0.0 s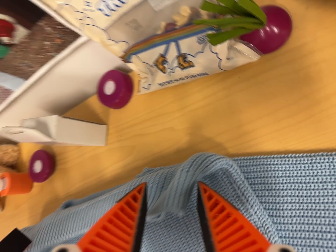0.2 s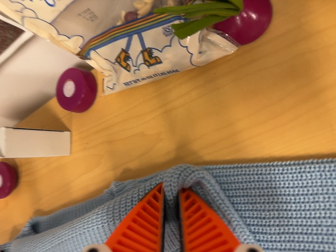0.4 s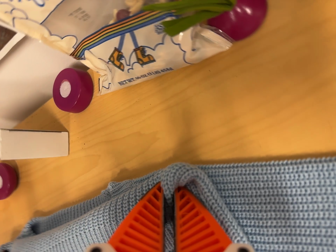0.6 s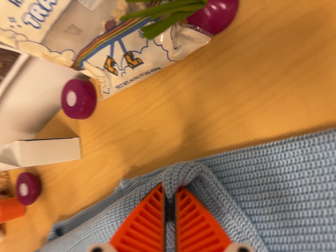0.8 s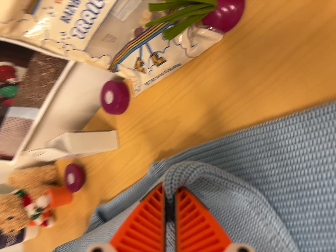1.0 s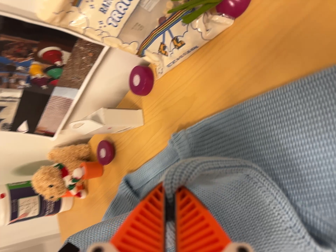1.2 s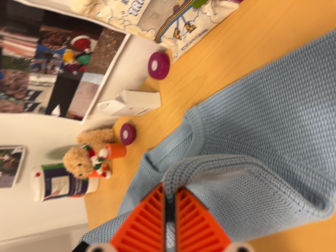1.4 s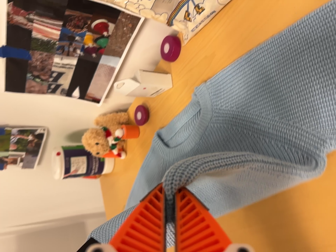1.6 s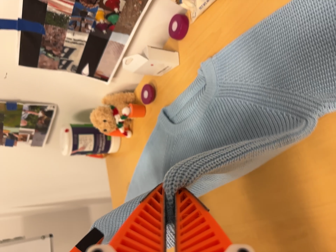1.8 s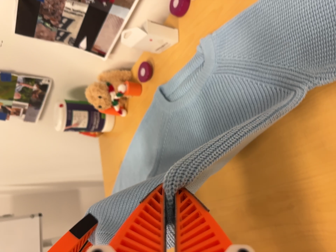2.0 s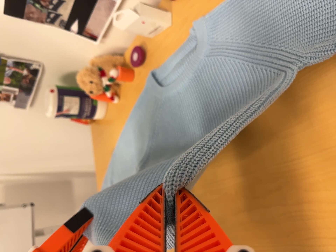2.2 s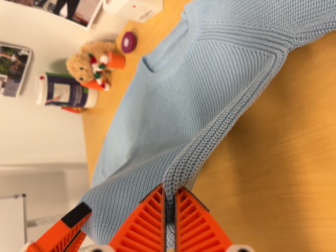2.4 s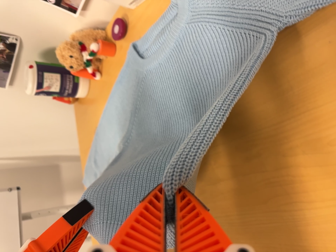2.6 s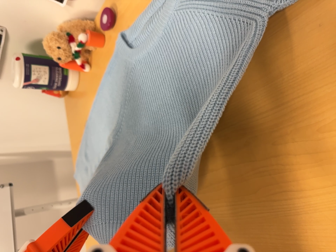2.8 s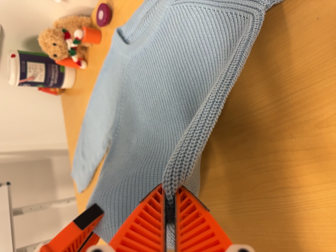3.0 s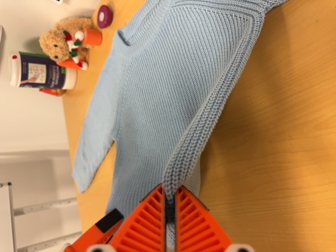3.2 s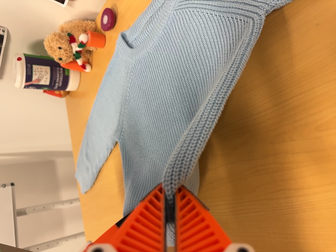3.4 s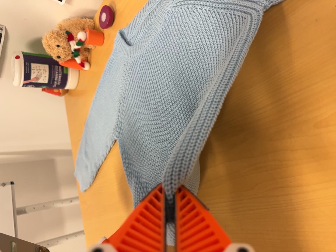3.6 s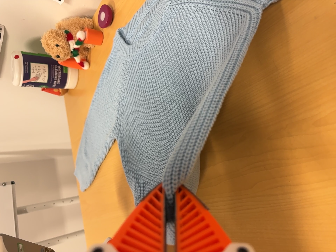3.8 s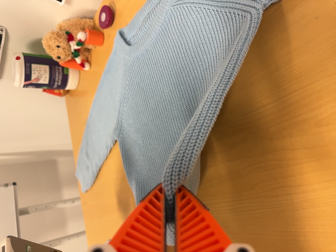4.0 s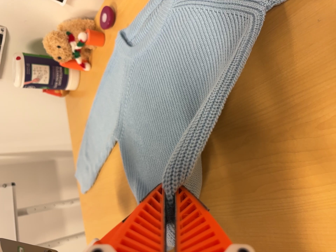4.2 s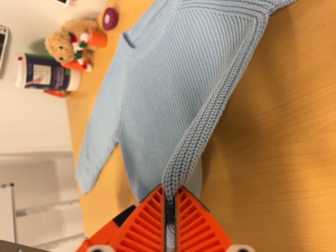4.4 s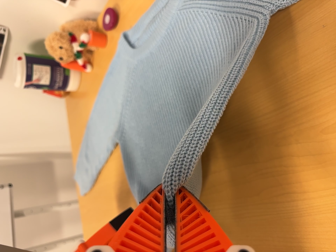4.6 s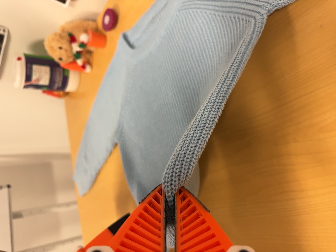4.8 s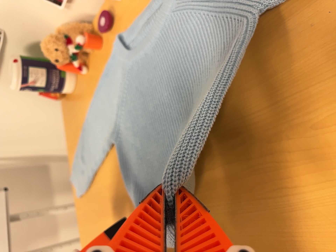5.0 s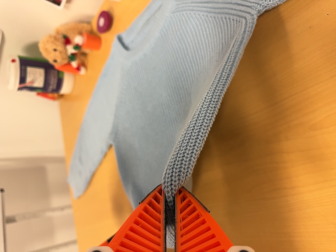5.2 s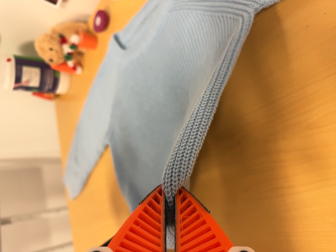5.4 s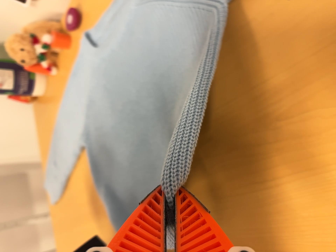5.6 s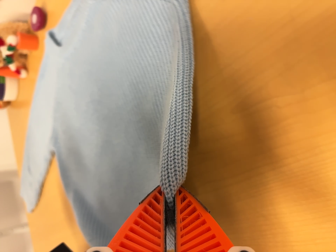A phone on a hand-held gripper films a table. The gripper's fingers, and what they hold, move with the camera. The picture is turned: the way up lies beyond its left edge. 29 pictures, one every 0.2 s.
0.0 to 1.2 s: The scene slides to the right, as the camera pans about 20 degrees to its left. It travels backward, toward the bottom of its view and to its right, about 14 cm, so what stands in front gets smaller. It rolls about its line of sight by about 15 degrees, and the scene rotates counterclockwise.
1.2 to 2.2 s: The camera travels toward the bottom of its view and backward, about 16 cm, so close, fixed things drift upward.
2.2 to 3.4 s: The camera shifts only a little, or ends up much as it began.
3.4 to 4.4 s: The camera keeps its place and its aim.
4.4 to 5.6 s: The camera travels to its right, about 7 cm, so close, fixed things drift to the left.
The film runs backward here.
